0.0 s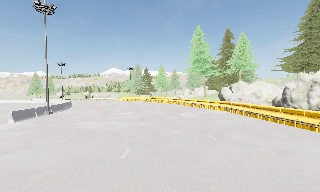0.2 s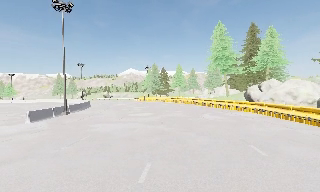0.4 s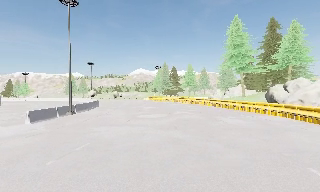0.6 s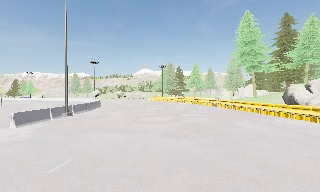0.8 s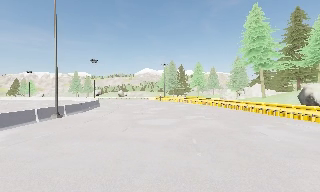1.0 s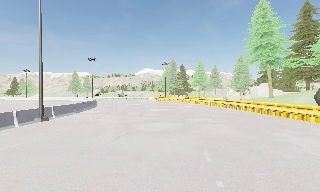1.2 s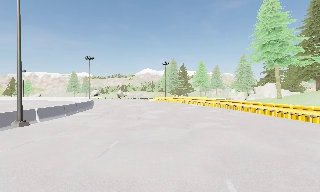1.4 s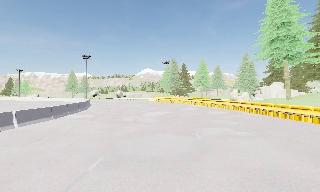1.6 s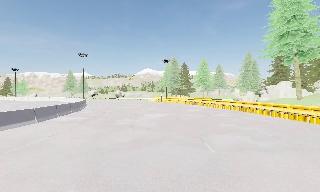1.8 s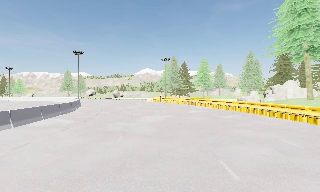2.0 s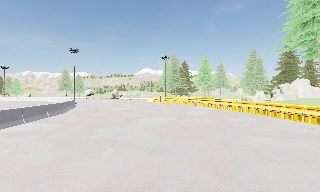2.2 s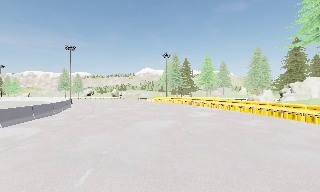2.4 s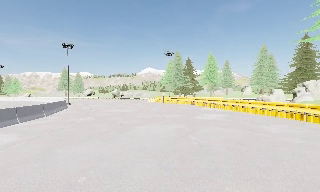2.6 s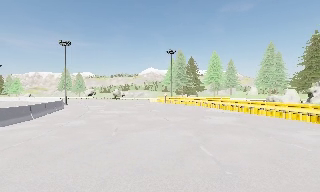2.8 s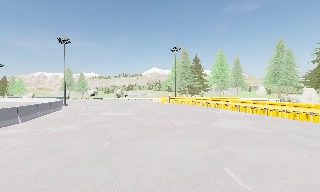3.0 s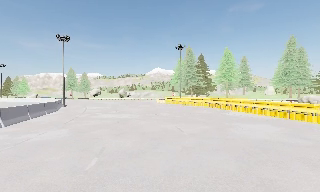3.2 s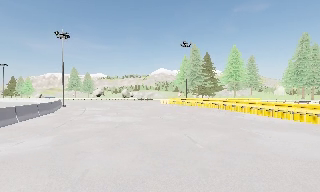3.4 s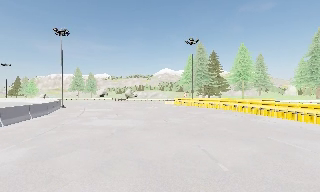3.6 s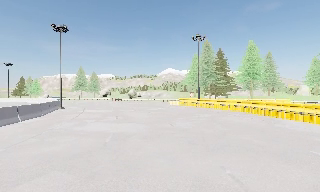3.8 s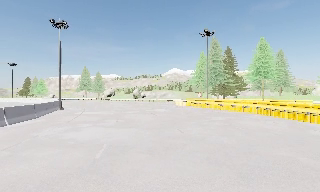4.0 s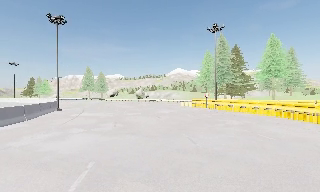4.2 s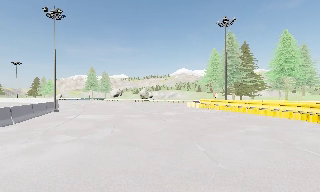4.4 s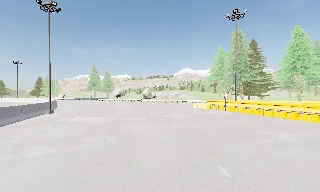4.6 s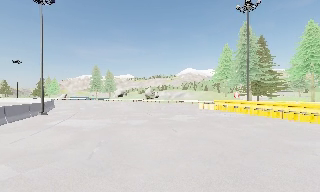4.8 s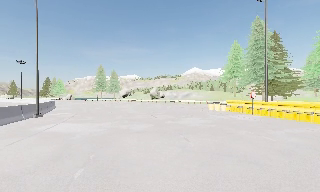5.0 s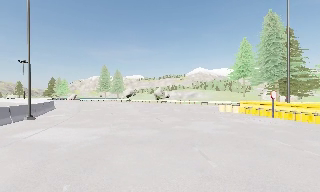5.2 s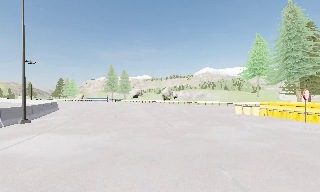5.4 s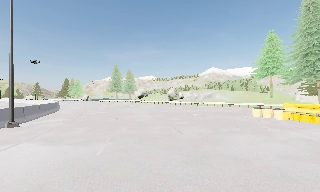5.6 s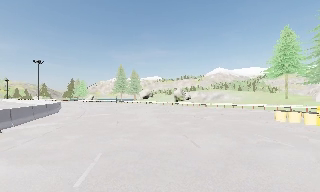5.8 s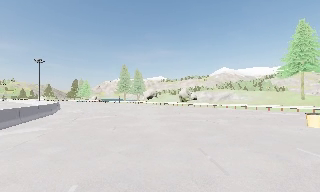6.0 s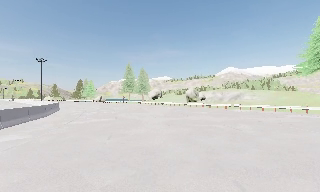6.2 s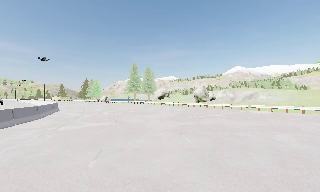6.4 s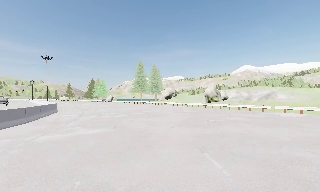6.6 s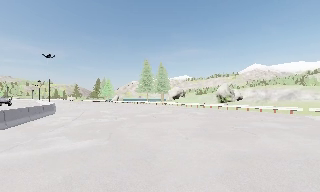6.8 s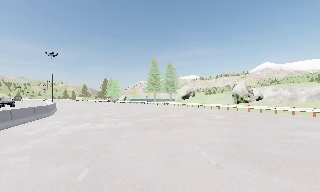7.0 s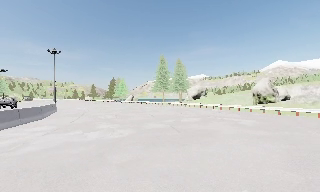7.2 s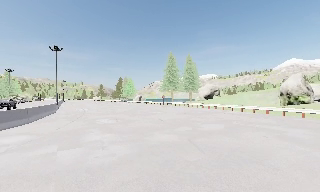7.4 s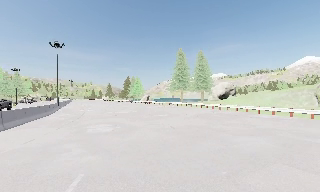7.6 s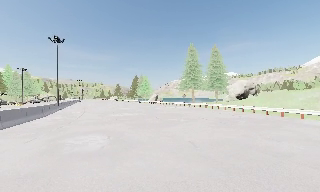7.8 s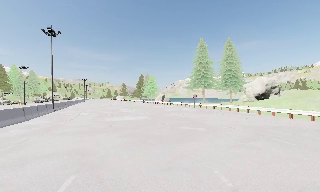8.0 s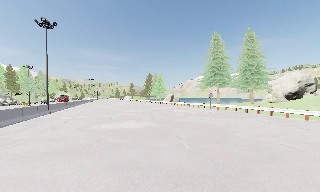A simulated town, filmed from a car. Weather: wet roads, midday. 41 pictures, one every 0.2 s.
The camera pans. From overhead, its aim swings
counterclockwise.
The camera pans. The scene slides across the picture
to the right.
0.0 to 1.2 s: The scene slides to the right, as the camera pans about 10 degrees to its left. It travels forward, about 10 m, so what stands in front looms larger.
1.2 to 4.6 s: The camera pans to its left, which is counterclockwise from overhead, by about 15 degrees. It travels forward, about 30 m, so what stands in front looms larger.
4.6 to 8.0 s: The camera pans to its left, which is counterclockwise from overhead, by about 40 degrees. It travels forward, about 45 m. It gains speed.
The film runs forward here.
